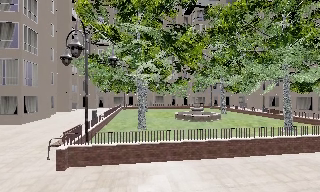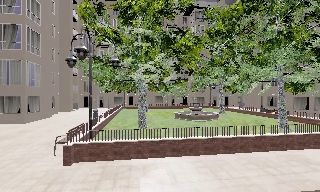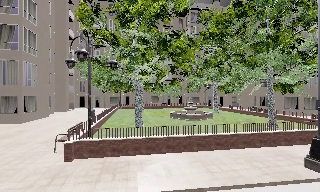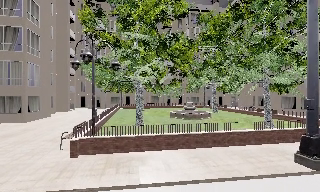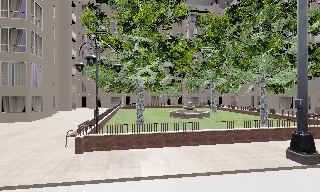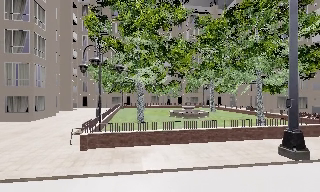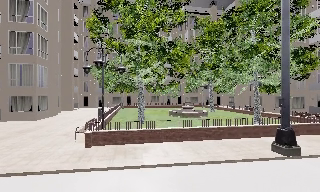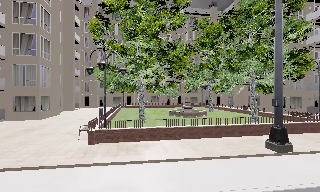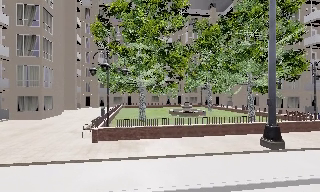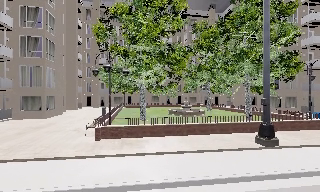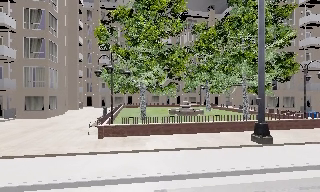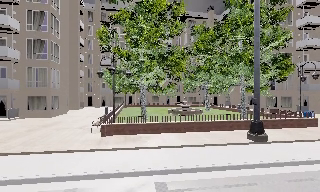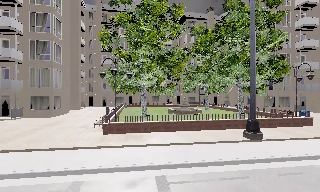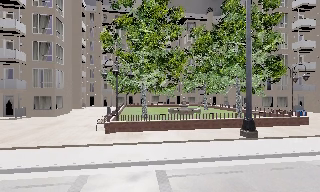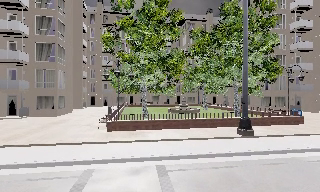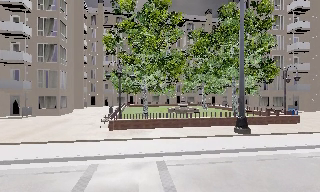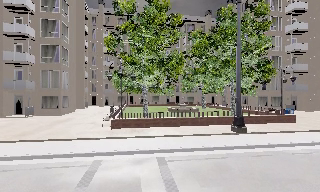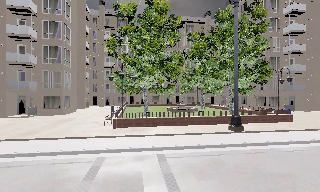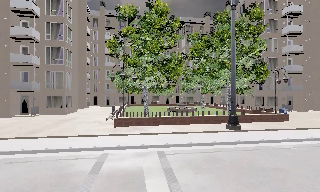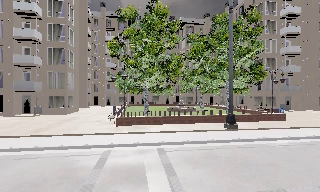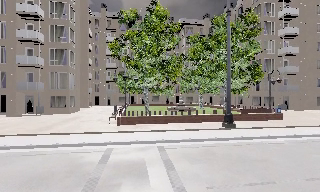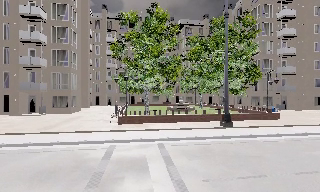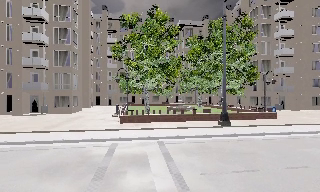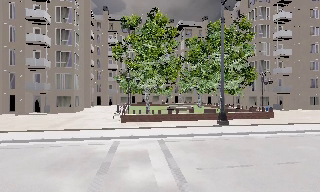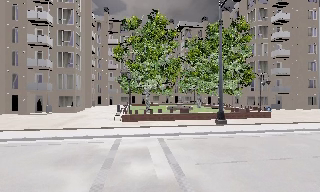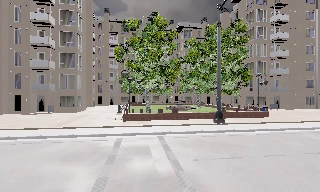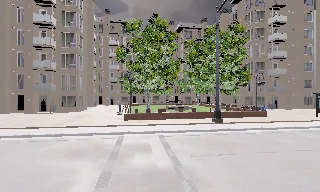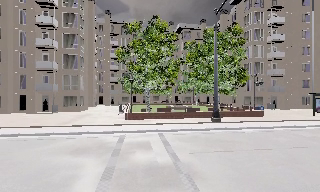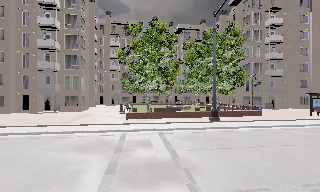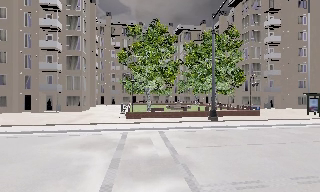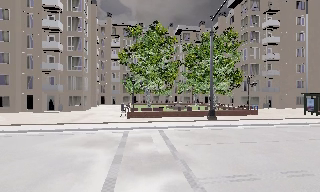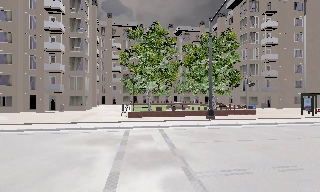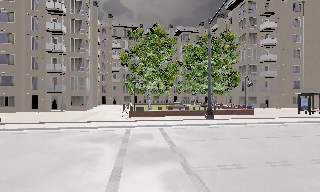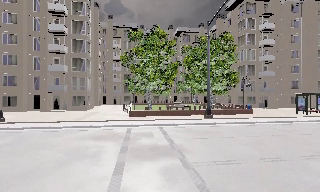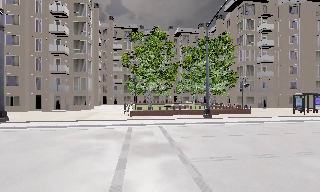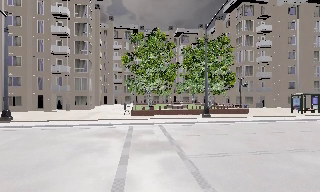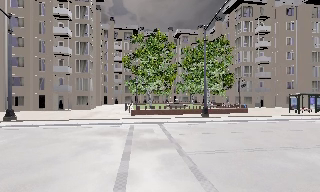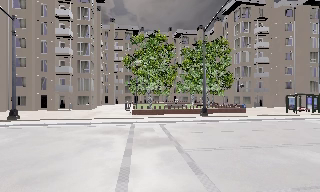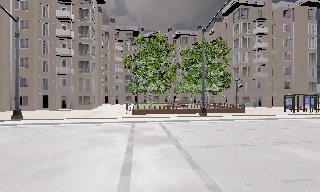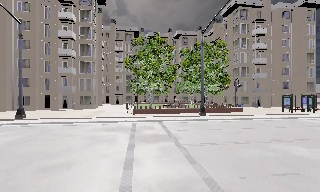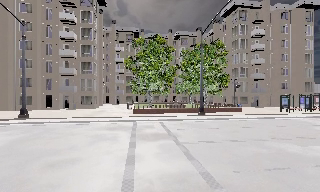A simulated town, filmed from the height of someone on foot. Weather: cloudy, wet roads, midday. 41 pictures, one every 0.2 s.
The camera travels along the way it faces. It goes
backward.
0.0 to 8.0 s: The camera travels backward, about 16 m, so what stands in front gets smaller.
The film runs backward here.
